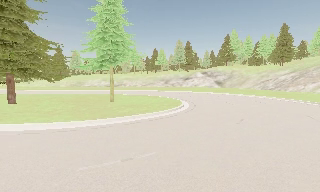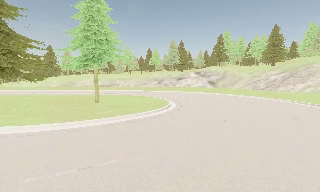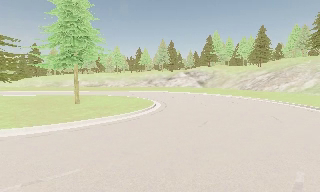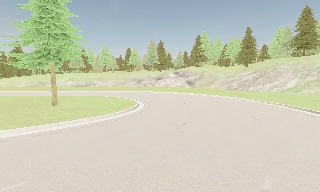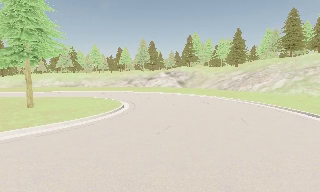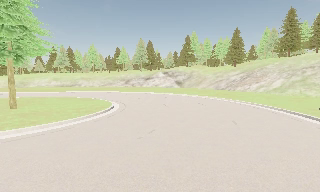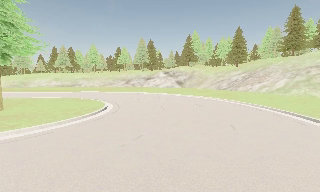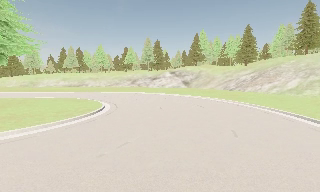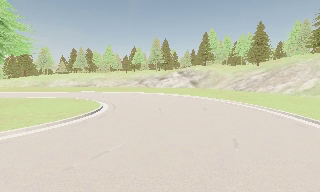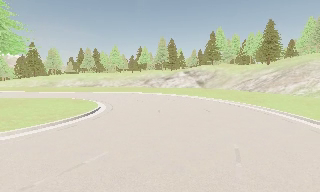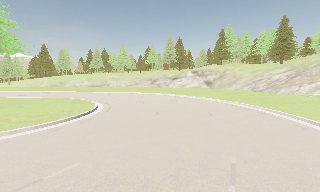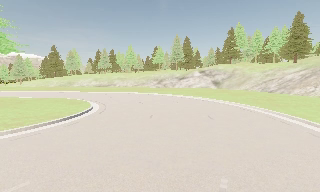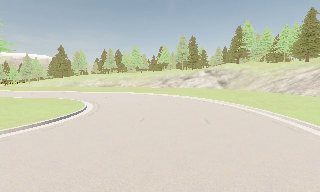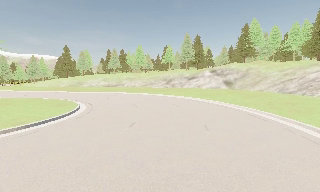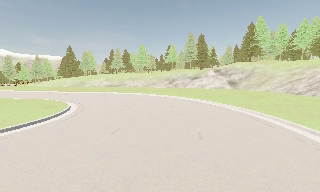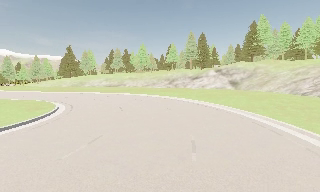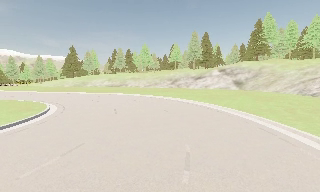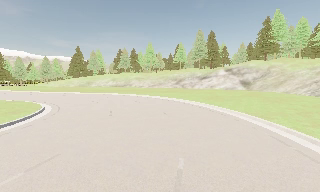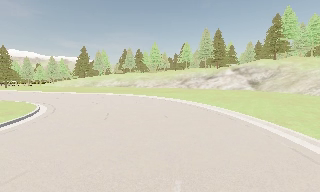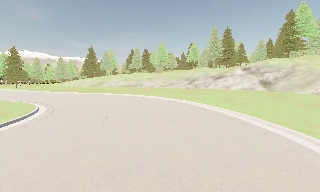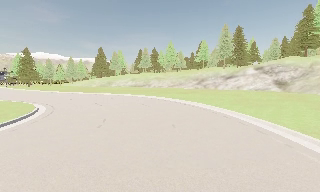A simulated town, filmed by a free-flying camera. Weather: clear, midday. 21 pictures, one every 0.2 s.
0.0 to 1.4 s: The camera travels to its right and forward, about 6 m, so close, fixed things drift to the left.
1.4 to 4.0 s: The camera pans to its left, which is counterclockwise from overhead, by about 30 degrees. It travels forward and to its right, about 14 m.
The film runs forward here.
